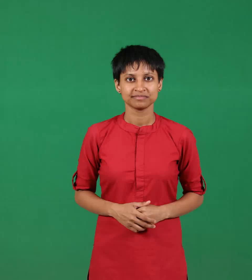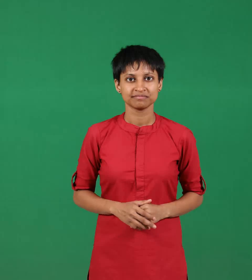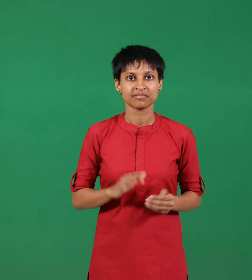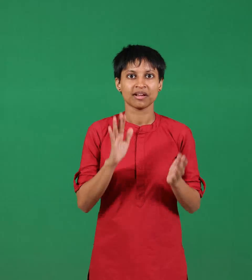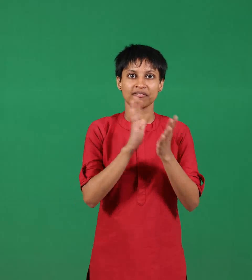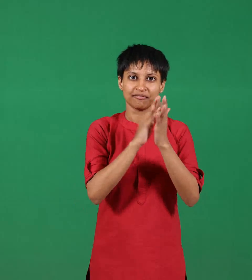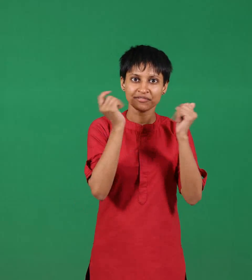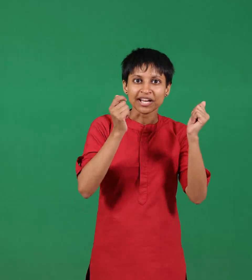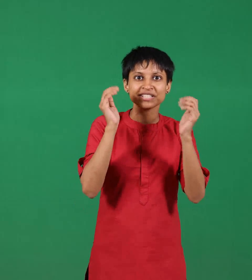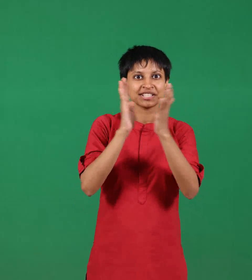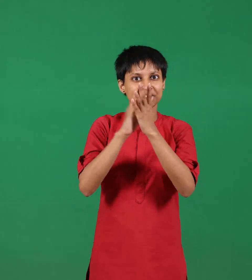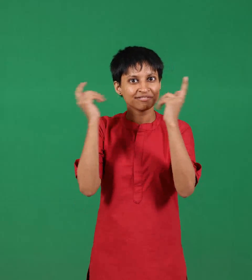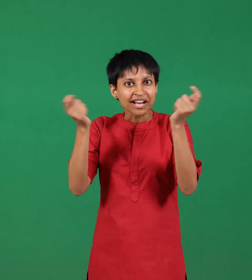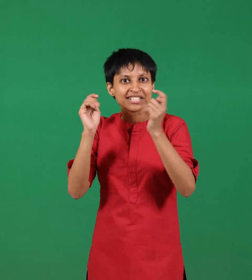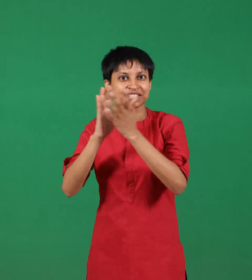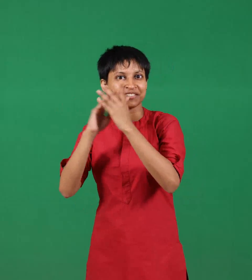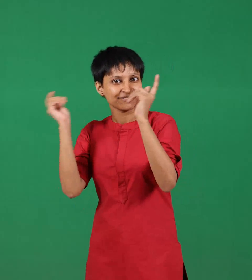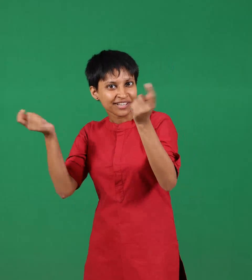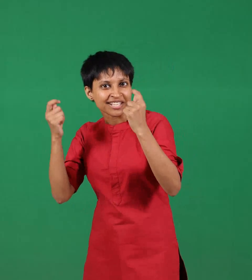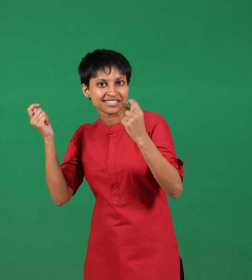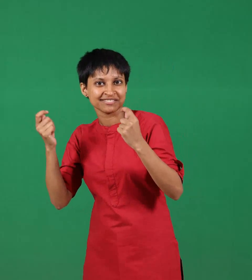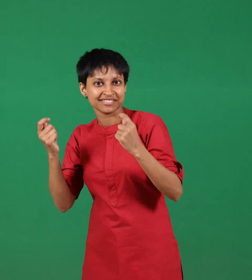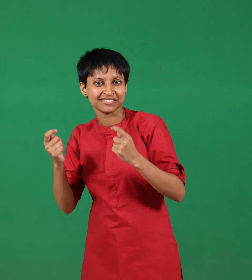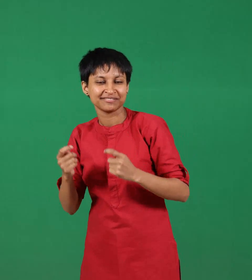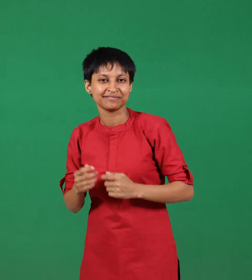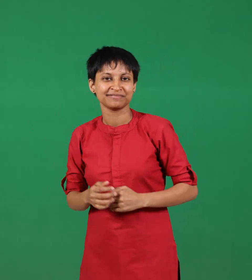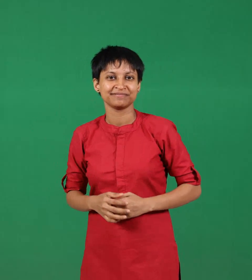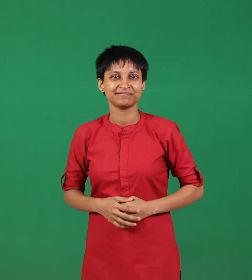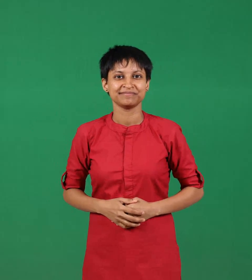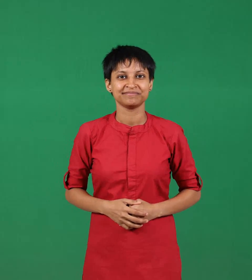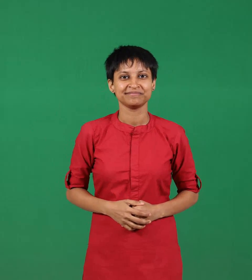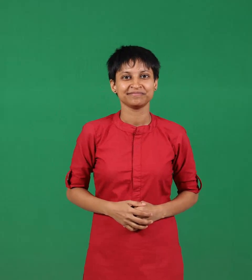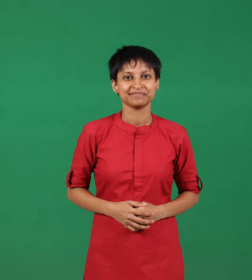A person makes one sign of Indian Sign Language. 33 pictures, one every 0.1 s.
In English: festivals
